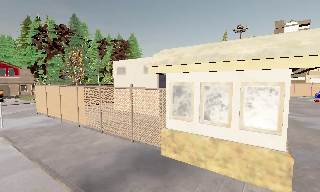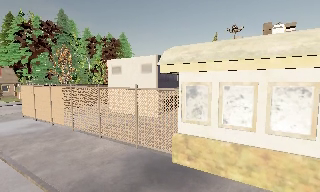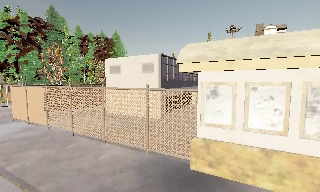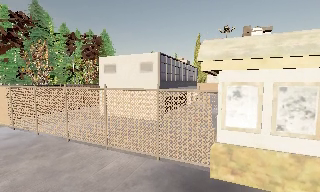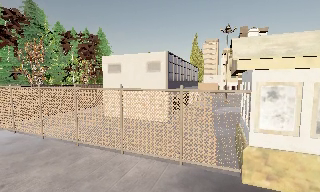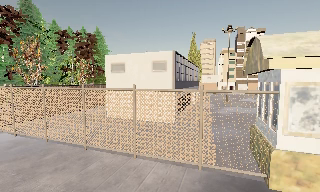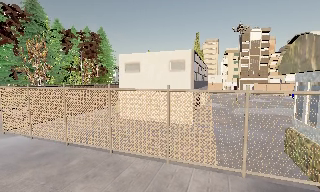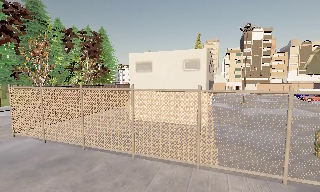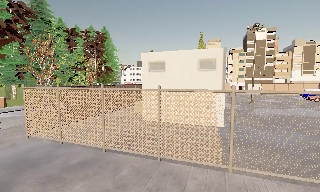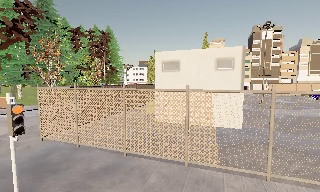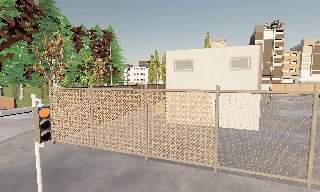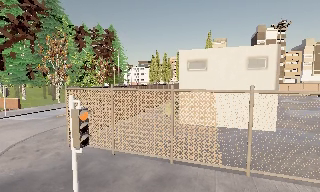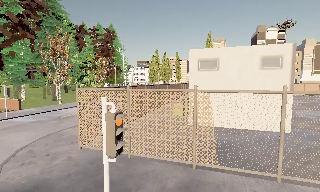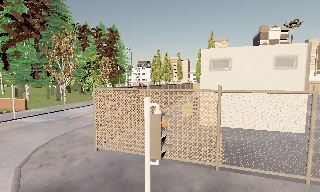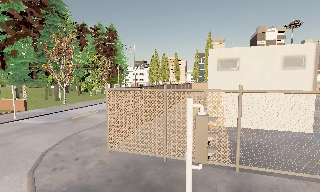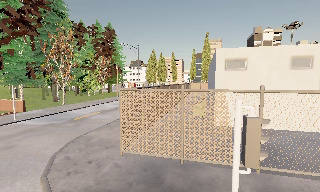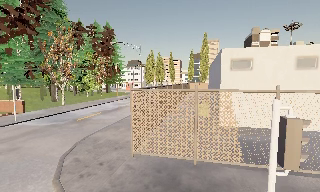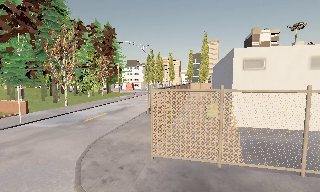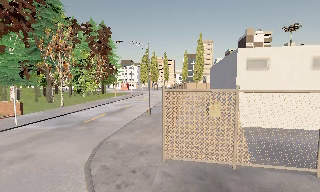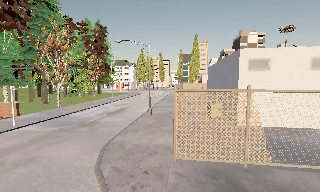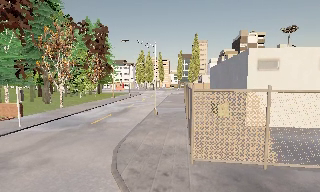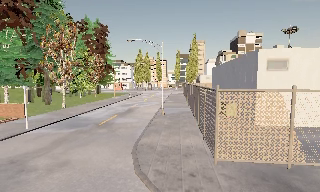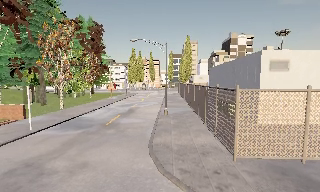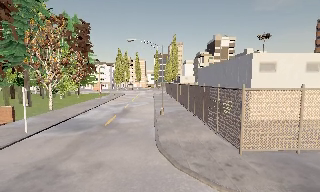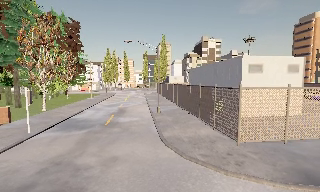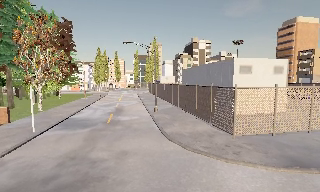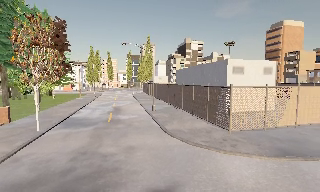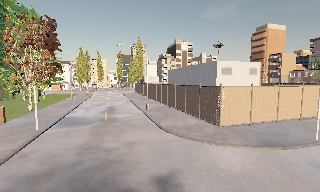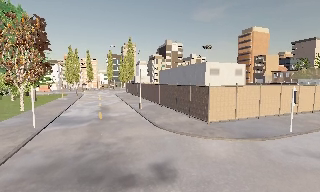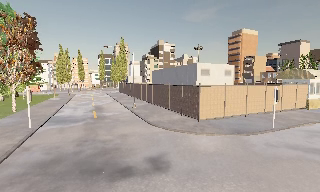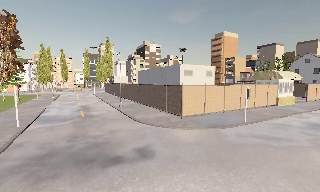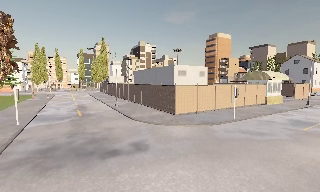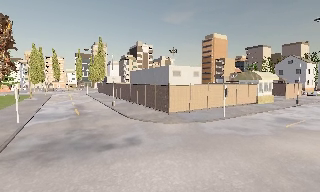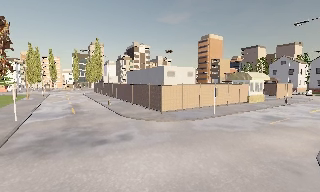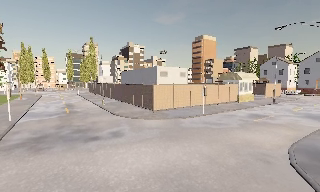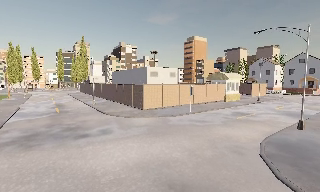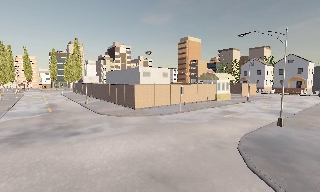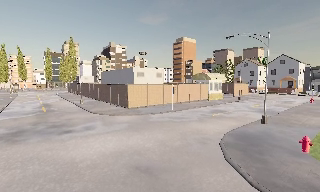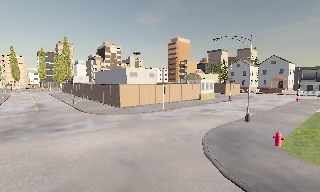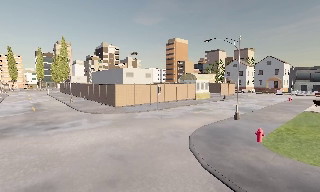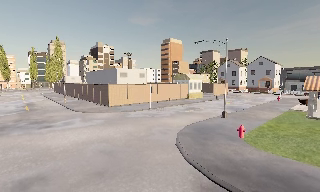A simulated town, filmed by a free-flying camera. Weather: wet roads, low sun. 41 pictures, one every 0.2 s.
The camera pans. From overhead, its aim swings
clockwise.
0.0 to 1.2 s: The camera pans to its right, which is clockwise from overhead, by about 15 degrees. It travels to its left and forward, about 7 m, so close, fixed things drift to the right.
1.2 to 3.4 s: The camera travels to its left, about 11 m, so close, fixed things drift to the right.
3.4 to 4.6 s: The camera pans to its right, which is clockwise from overhead, by about 15 degrees. It travels to its left, about 6 m. It gains speed.
4.6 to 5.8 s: The camera pans to its right, which is clockwise from overhead, by about 20 degrees. It travels backward and to its left, about 6 m, so what stands in front gets smaller.
5.8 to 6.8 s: The camera travels backward, about 4 m, so what stands in front gets smaller.
6.8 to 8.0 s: The camera travels backward and to its right, about 4.5 m, so what stands in front gets smaller.
The film runs forward here.
